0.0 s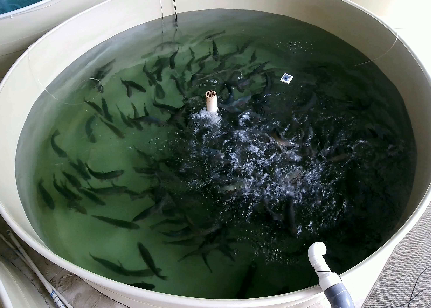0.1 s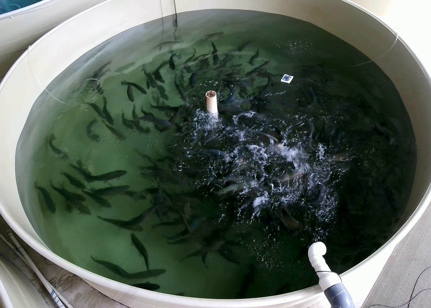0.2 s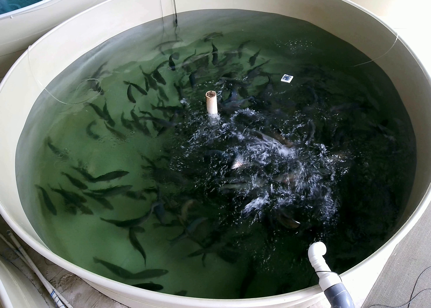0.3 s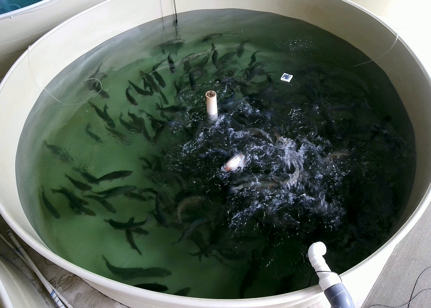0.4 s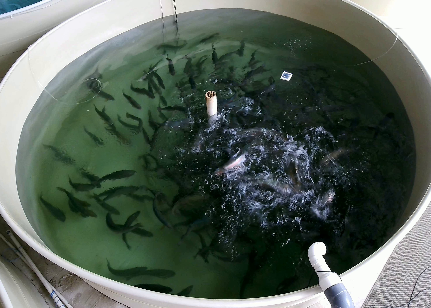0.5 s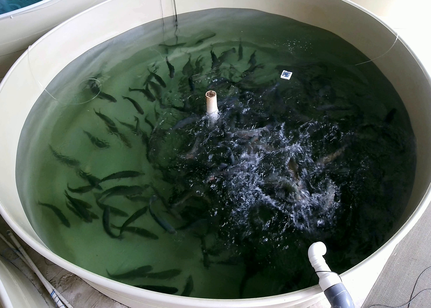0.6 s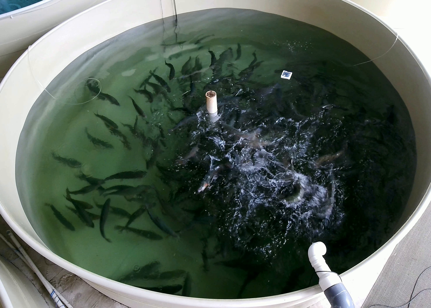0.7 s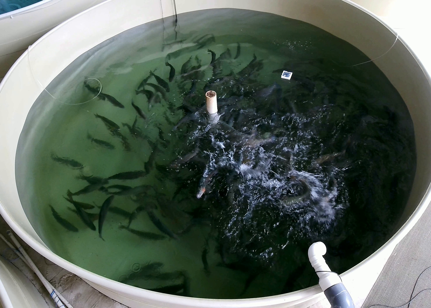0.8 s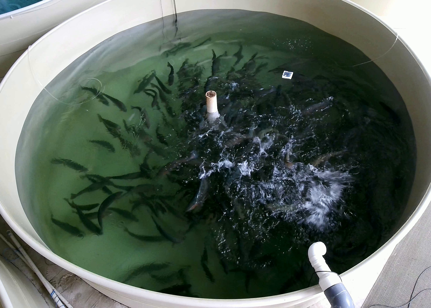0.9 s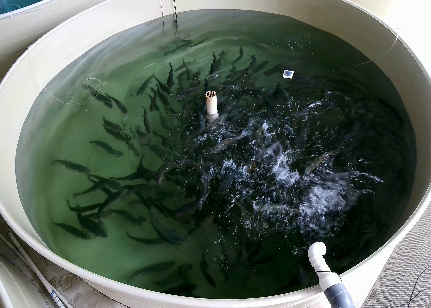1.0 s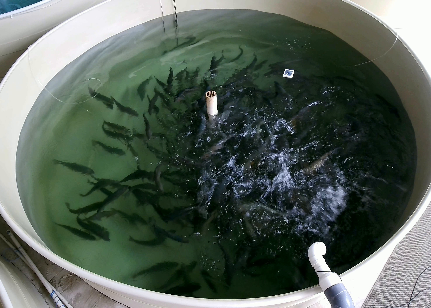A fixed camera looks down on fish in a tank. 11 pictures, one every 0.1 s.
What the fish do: Strong feeding.
